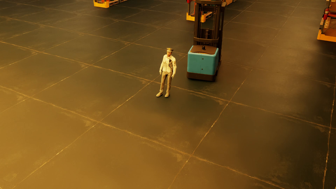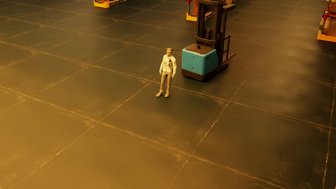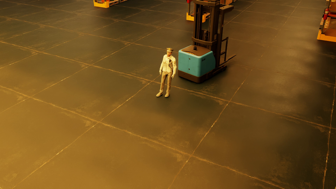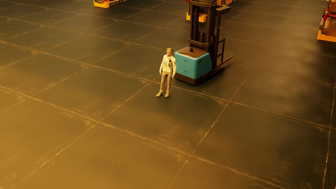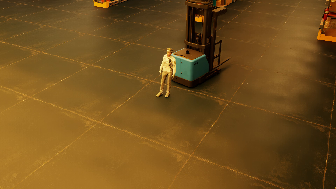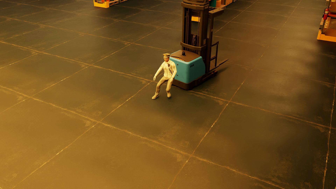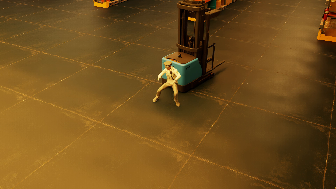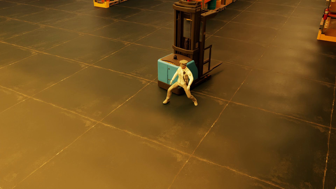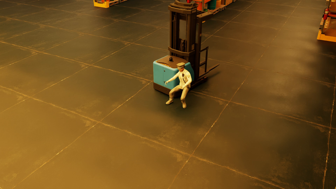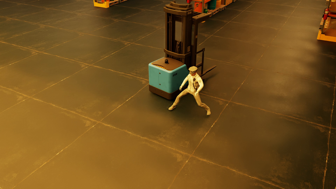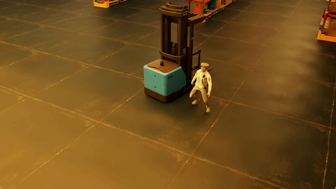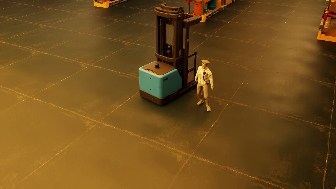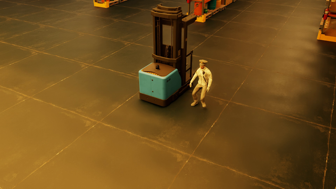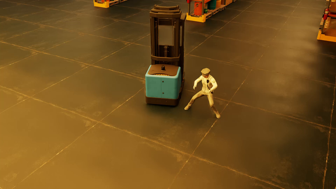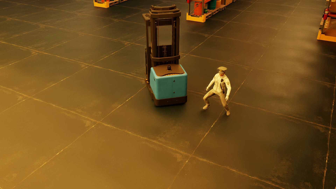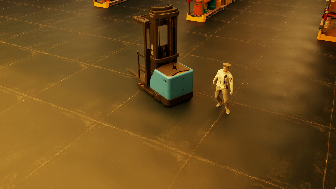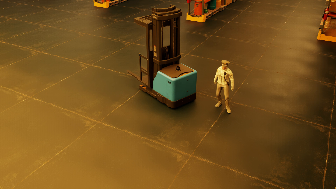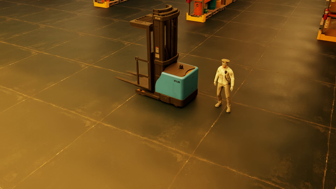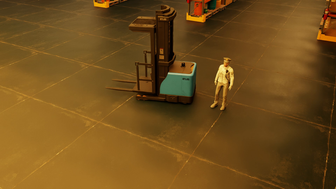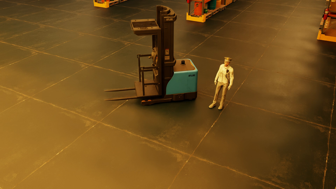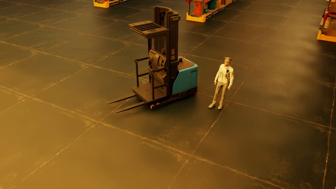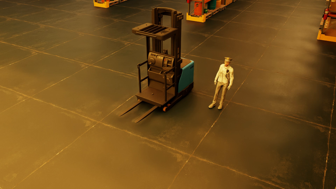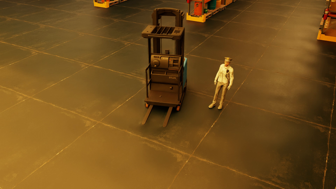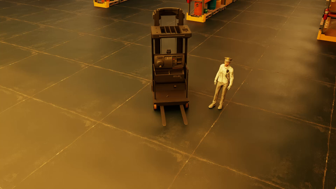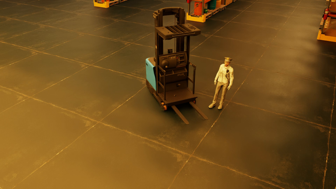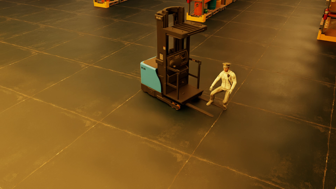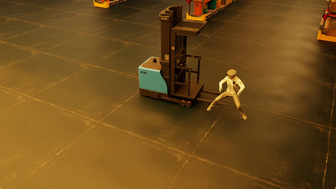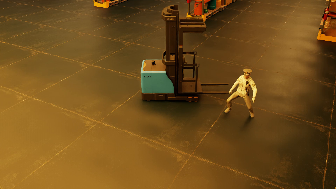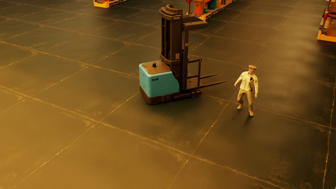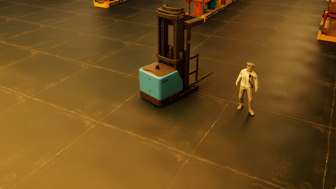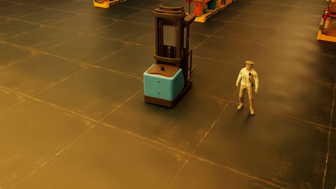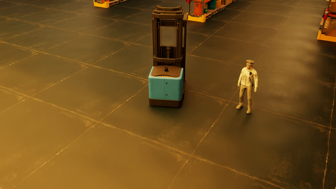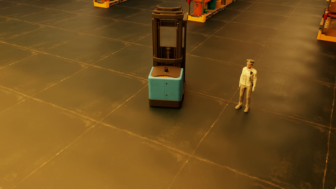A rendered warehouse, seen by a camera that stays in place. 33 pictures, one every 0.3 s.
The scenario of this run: Near miss between a forklift and a person.
